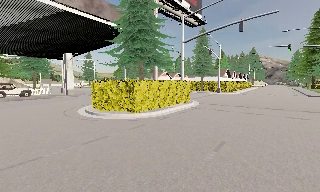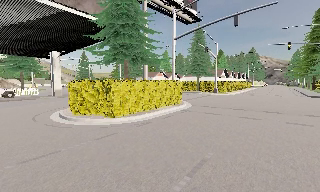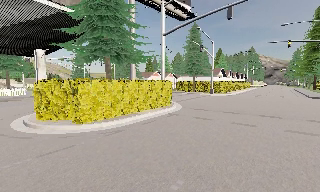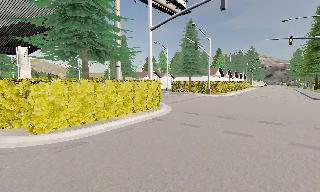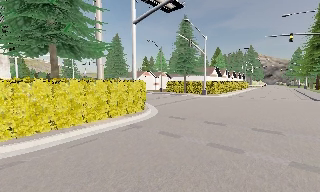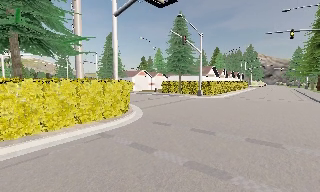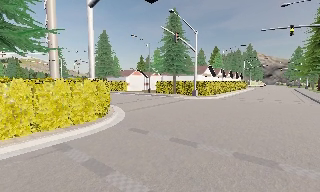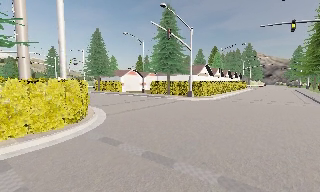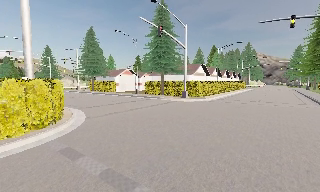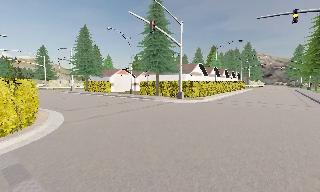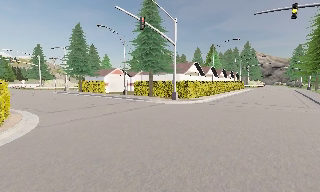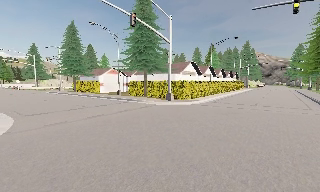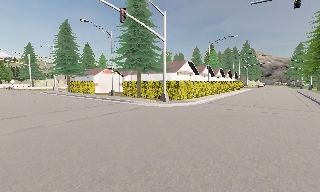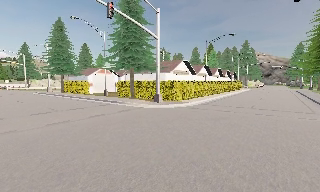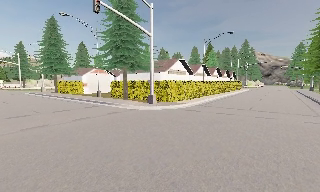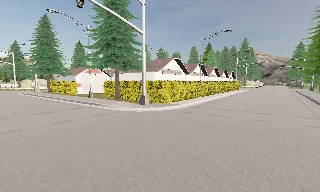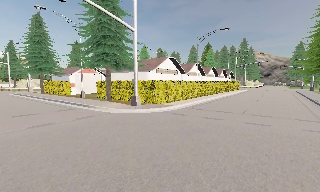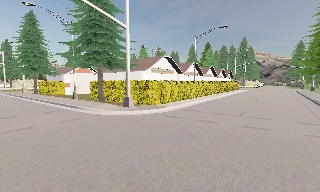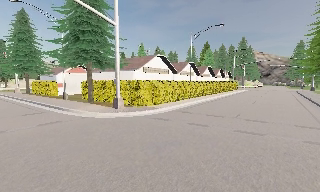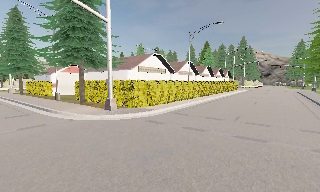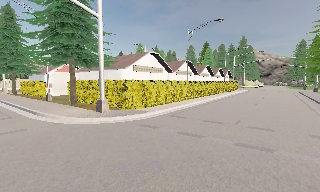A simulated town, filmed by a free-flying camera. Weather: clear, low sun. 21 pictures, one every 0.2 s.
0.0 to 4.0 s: The camera travels forward and to its right, about 20 m, so what stands in front looms larger. It loses speed.
The film runs forward here.
